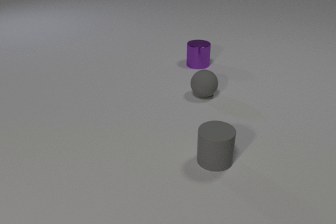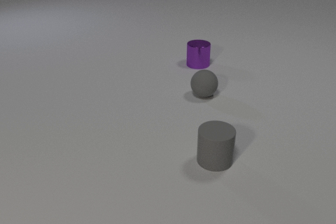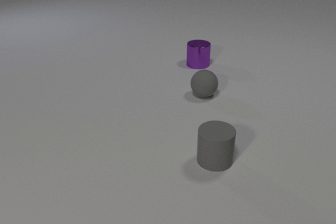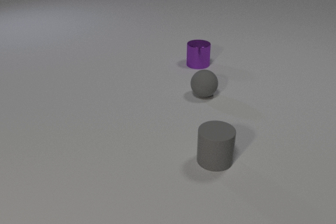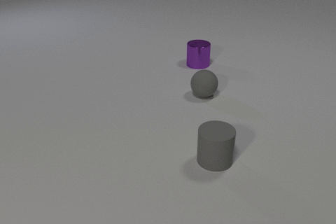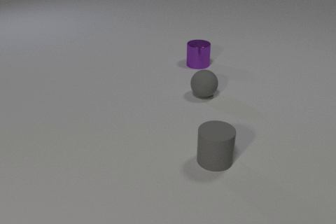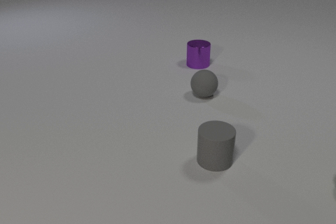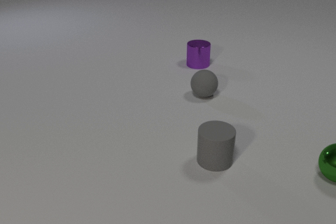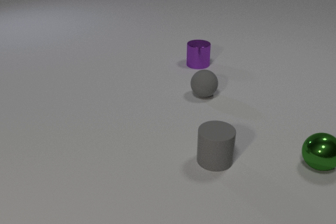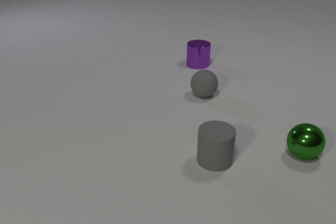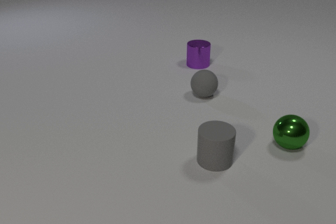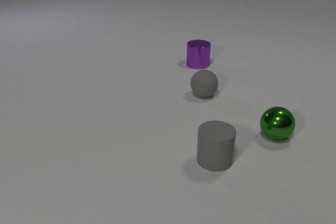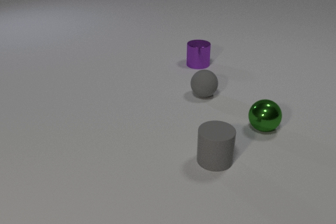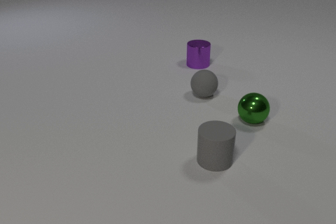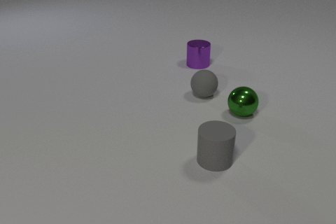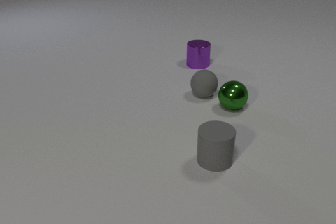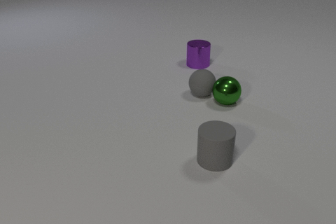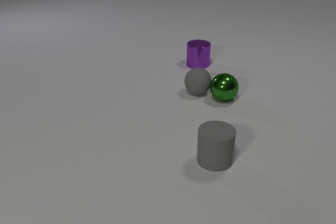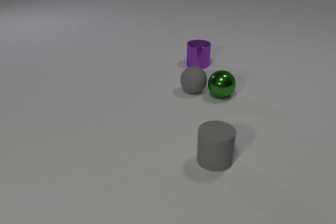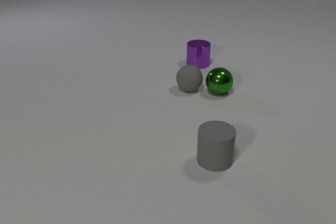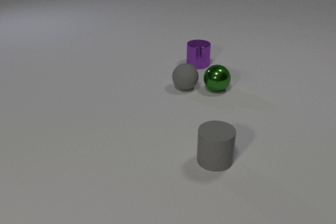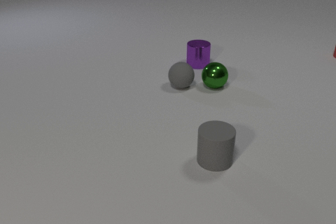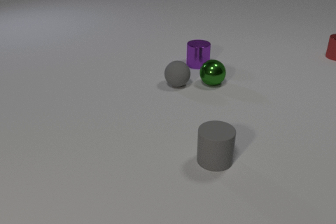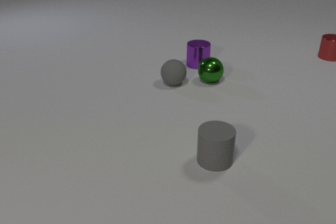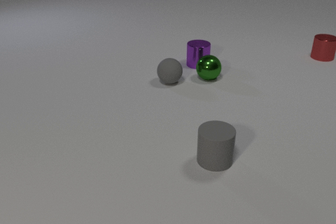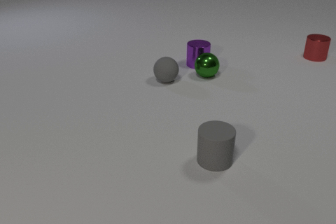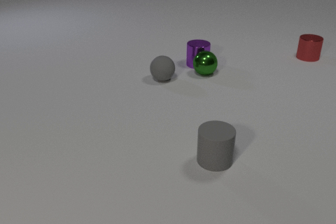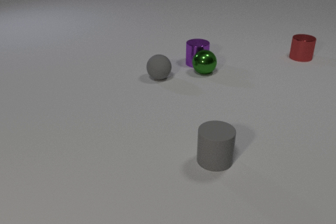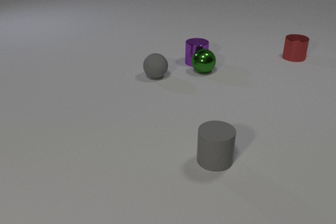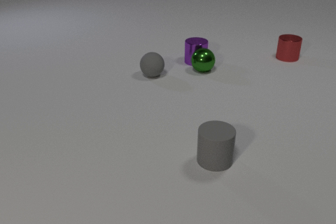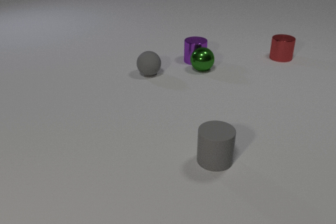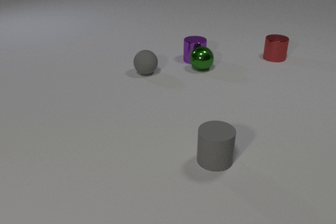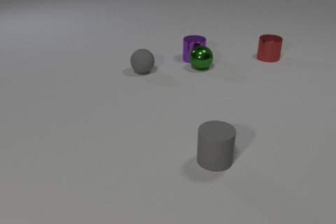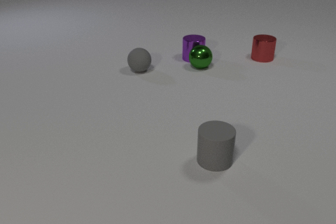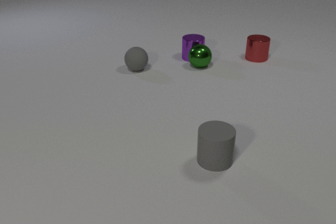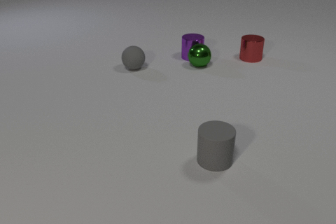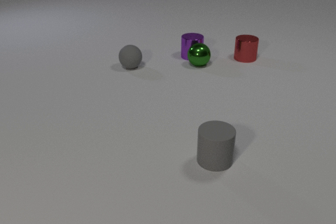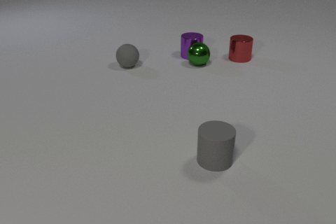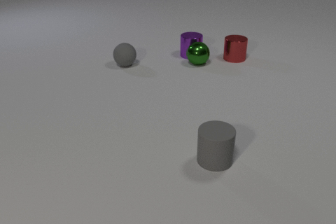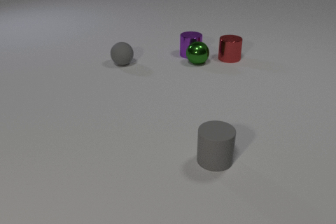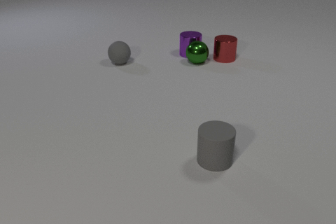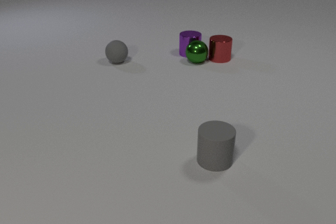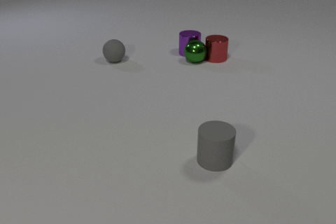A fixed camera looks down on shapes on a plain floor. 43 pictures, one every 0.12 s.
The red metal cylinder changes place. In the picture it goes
to the left.
0.00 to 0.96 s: The green metal sphere comes in at the right edge, rolls to the left and away from the camera.
0.96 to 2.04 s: The green metal sphere rolls away from the camera and to the left. The gray rubber sphere rolls to the left. The green metal sphere and the gray rubber sphere collide.
2.04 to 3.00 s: The green metal sphere rolls away from the camera. The gray rubber sphere rolls to the left and away from the camera. The red metal cylinder comes in at the right edge, slides to the left and toward the camera.
3.00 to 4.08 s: The green metal sphere rolls away from the camera. The gray rubber sphere rolls to the left and away from the camera. The purple metal cylinder slides away from the camera. The red metal cylinder slides to the left. The green metal sphere and the purple metal cylinder collide.
4.08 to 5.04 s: The green metal sphere rolls away from the camera. The gray rubber sphere rolls away from the camera and to the left. The purple metal cylinder slides away from the camera. The red metal cylinder slides to the left. The green metal sphere and the red metal cylinder collide.
What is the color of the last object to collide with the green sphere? red.
How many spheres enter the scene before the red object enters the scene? 1.
What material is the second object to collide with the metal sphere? metal.
